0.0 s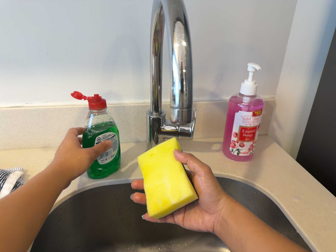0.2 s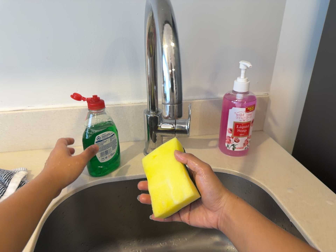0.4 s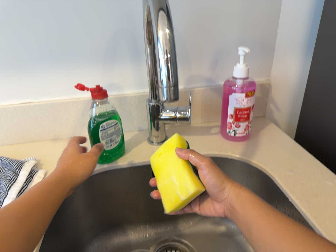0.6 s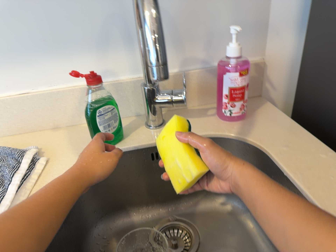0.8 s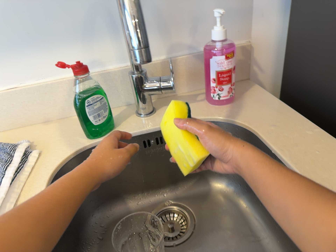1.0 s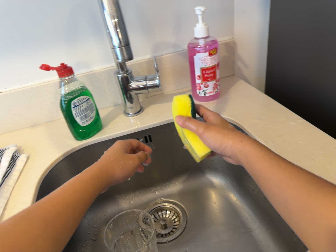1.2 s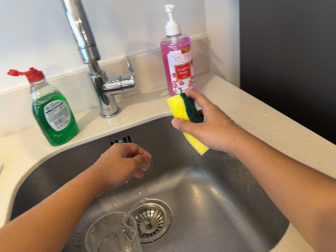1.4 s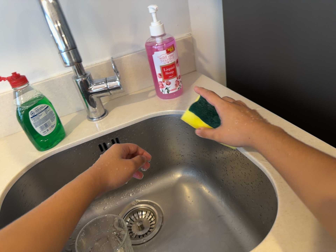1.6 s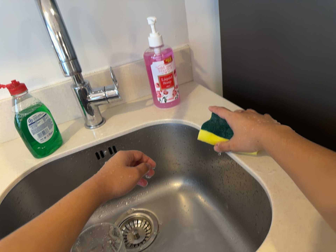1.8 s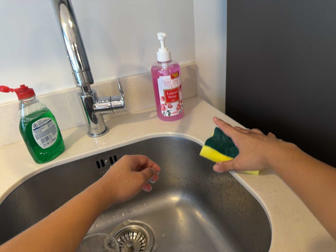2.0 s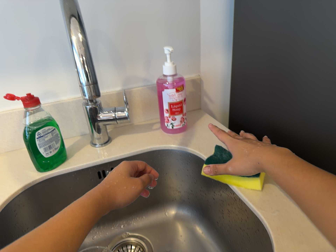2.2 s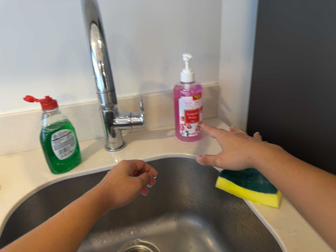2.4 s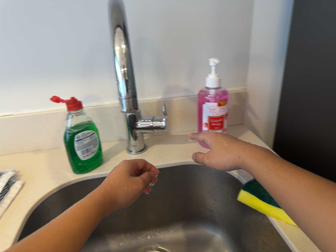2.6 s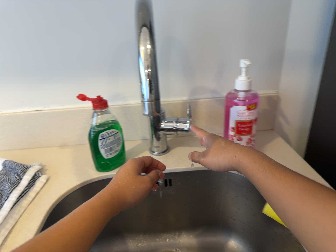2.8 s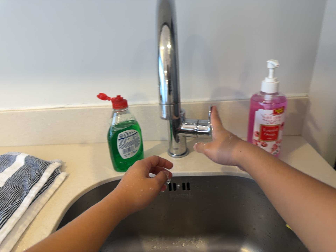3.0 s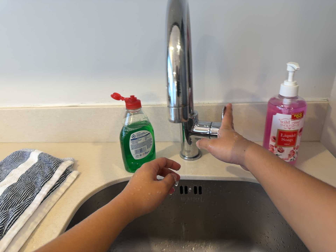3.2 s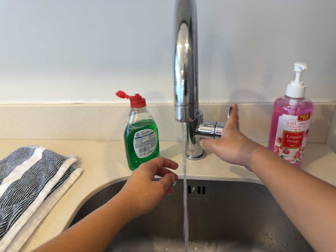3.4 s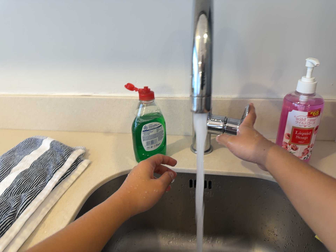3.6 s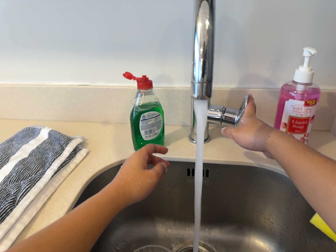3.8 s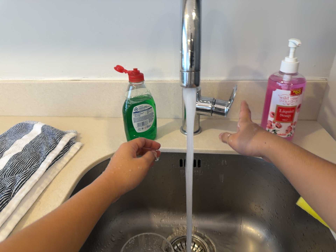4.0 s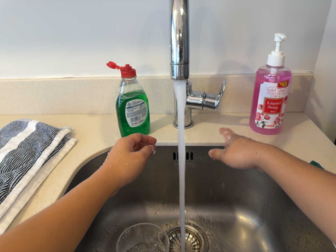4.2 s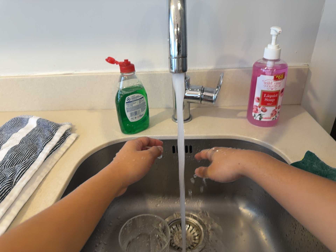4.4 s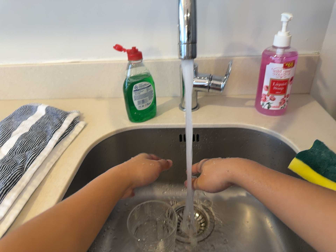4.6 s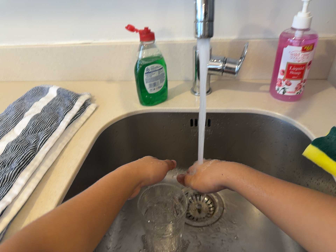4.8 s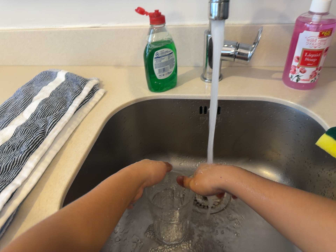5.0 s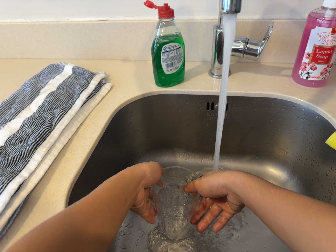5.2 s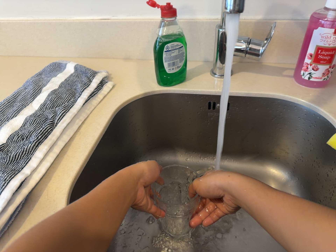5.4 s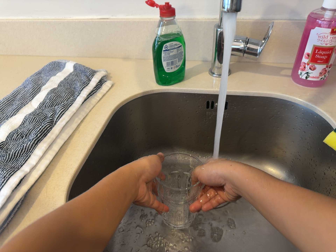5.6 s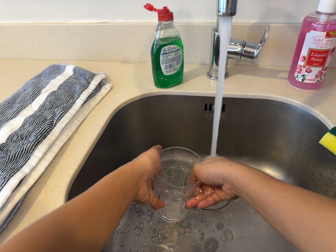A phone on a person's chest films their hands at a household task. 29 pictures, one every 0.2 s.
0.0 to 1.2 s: The camera travels to its right, backward and toward the bottom of its view, about 10 cm, so close, fixed things drift to the left. It rolls about its line of sight by about 15 degrees, and the scene rotates counterclockwise.
1.2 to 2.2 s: The camera shifts only a little, or ends up much as it began.
2.2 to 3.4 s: The camera swings to its left by about 20 degrees, and the scene slides to the right. It travels forward, about 6 cm, so what stands in front looms larger. It rolls about its line of sight by about 10 degrees, and the scene rotates clockwise.
3.4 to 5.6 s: The camera travels toward the bottom of its view, about 6 cm, so close, fixed things drift upward. Its aim tips toward the bottom of its view by about 10 degrees, and the scene shifts upward.
The film runs backward here.
